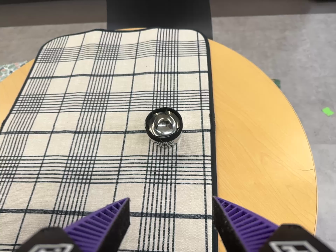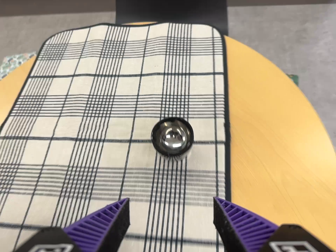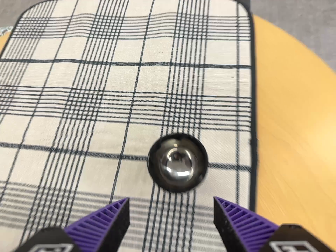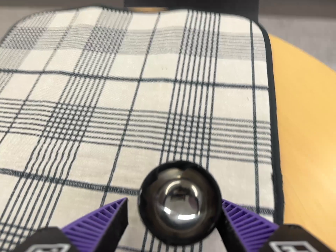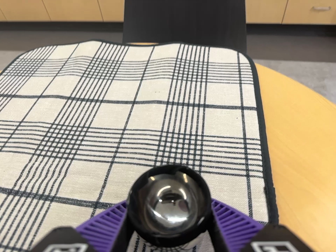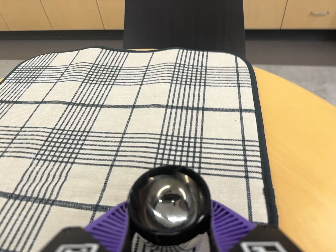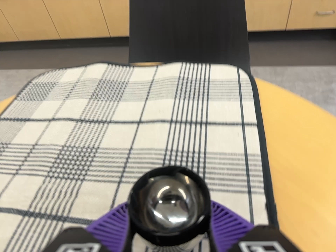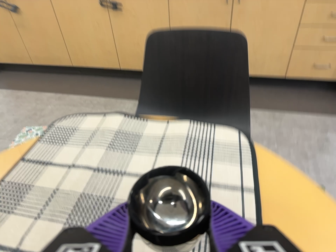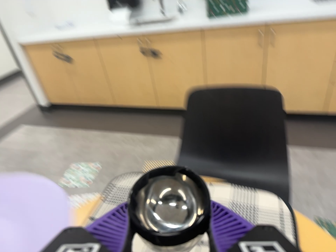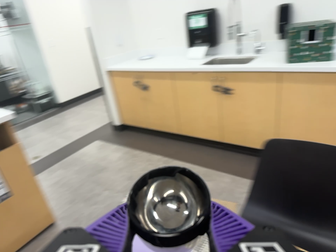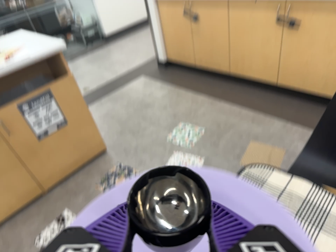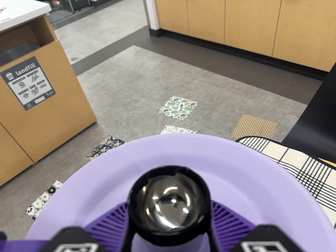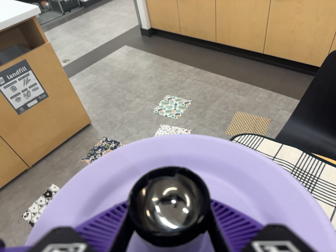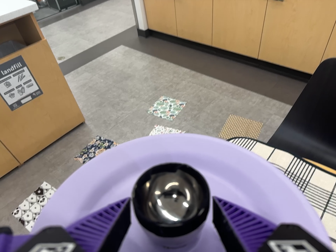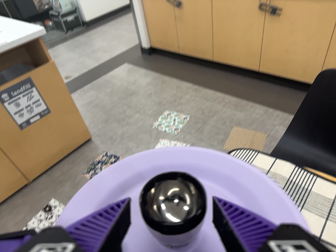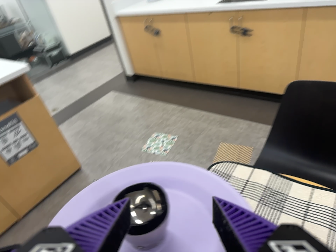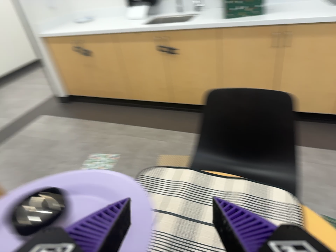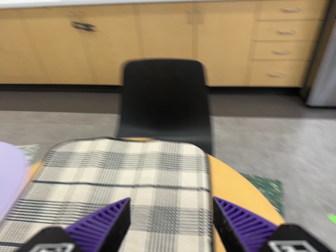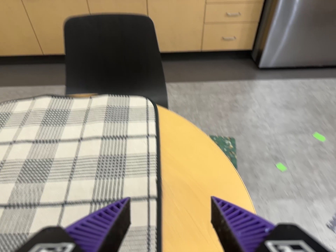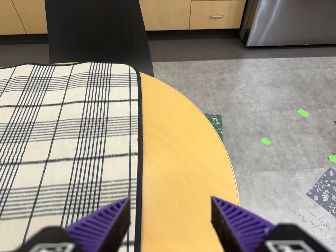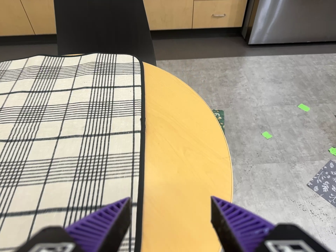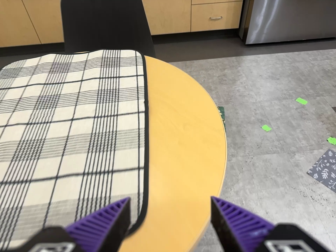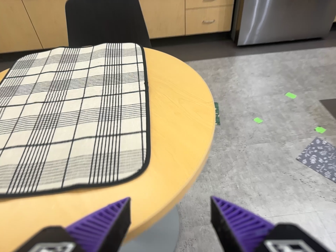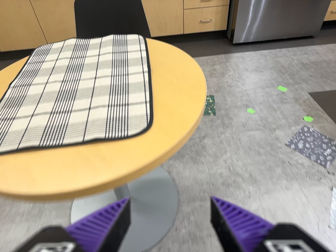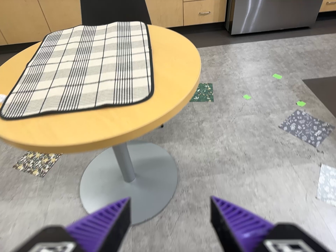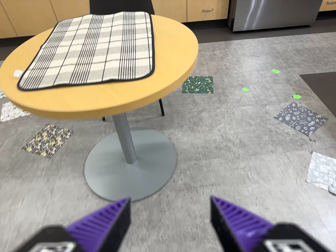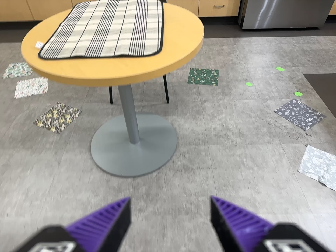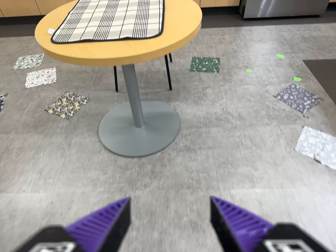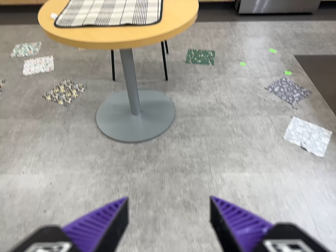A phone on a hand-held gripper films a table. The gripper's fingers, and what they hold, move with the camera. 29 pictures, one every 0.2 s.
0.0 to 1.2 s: The camera travels forward, about 22 cm, so what stands in front looms larger. Its aim tips toward the top of its view by about 10 degrees, and the scene shifts downward.
1.2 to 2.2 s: The camera pans to its left by about 30 degrees. It travels toward the top of its view, to its left and backward, about 30 cm, so close, fixed things drift downward. It rolls about its line of sight by about 15 degrees, and the scene rotates clockwise.
2.2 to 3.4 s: The camera pans to its right by about 30 degrees. It travels to its right, toward the bottom of its view and backward, about 20 cm, so close, fixed things drift to the left. Its aim tips toward the top of its view by about 10 degrees. It rolls about its line of sight by about 20 degrees, and the scene rotates counterclockwise.
3.4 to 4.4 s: The camera travels toward the bottom of its view and backward, about 40 cm, so close, fixed things drift upward. It rolls about its line of sight by about 10 degrees, and the scene rotates counterclockwise.
4.4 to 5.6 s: The camera travels backward and toward the bottom of its view, about 70 cm, so what stands in front gets smaller.
The film runs backward here.
